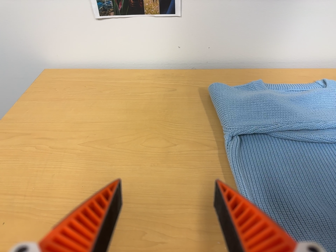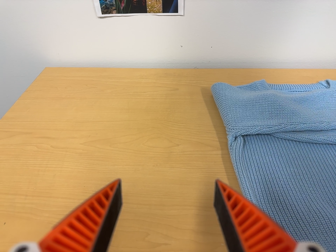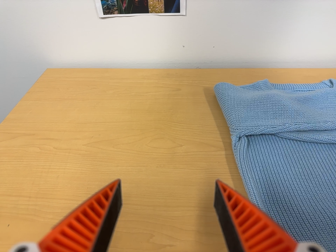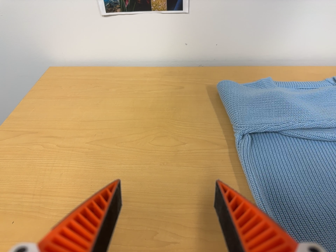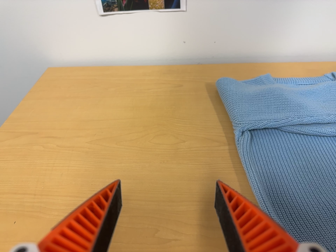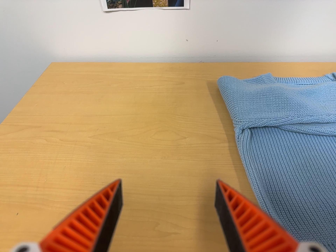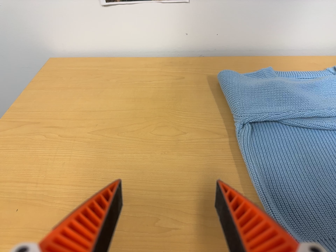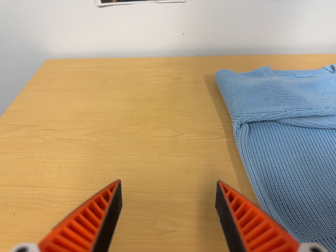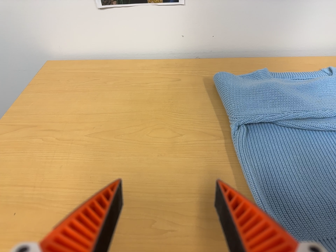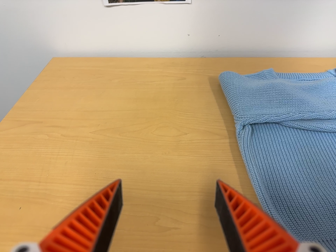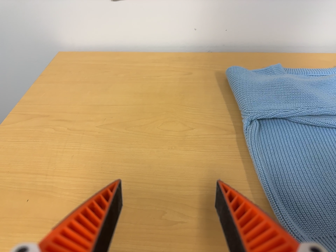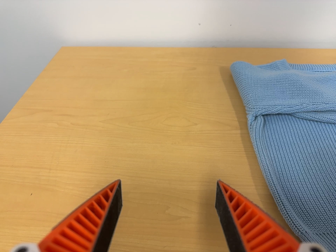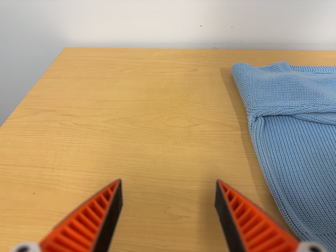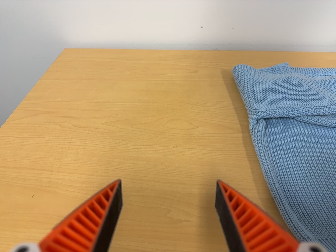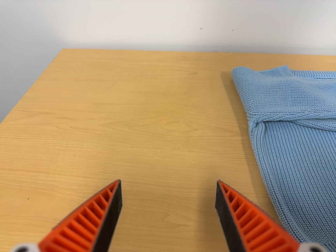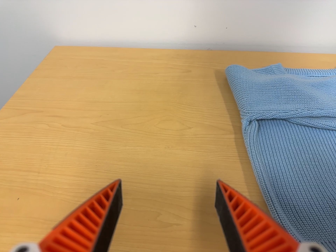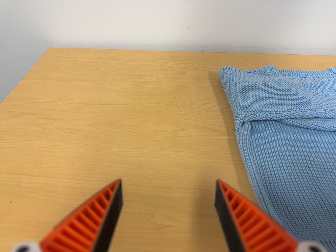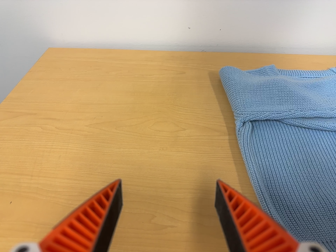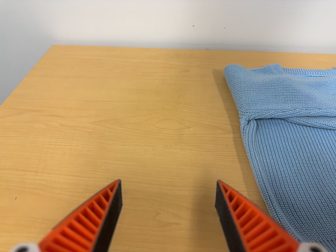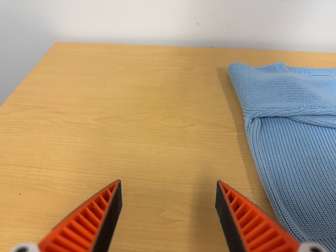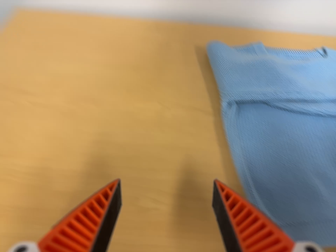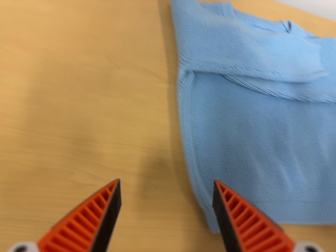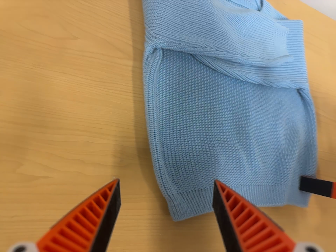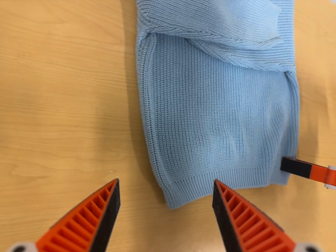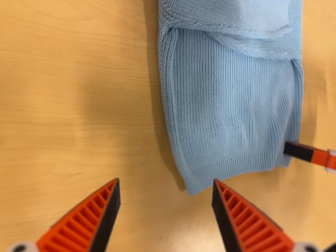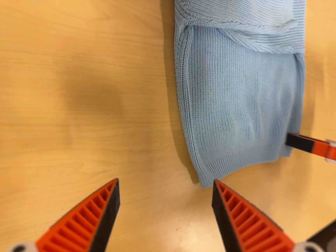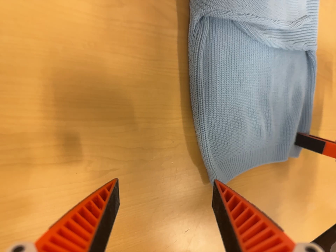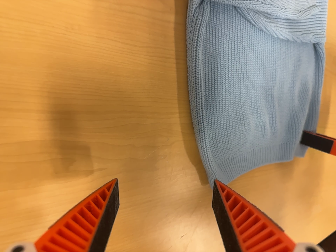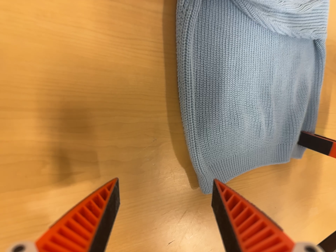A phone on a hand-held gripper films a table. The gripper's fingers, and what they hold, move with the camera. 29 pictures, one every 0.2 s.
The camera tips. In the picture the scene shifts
upward.
0.0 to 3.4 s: The camera shifts only a little, or ends up much as it began.
3.4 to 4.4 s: The camera pans to its right by about 25 degrees. It travels toward the top of its view and forward, about 12 cm. Its aim tips toward the bottom of its view by about 30 degrees, and the scene shifts upward. It rolls about its line of sight by about 10 degrees, and the scene rotates clockwise.
4.4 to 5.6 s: The camera pans to its right by about 10 degrees. It travels to its left, toward the top of its view and forward, about 14 cm. Its aim tips toward the bottom of its view by about 20 degrees.
The film runs forward here.
